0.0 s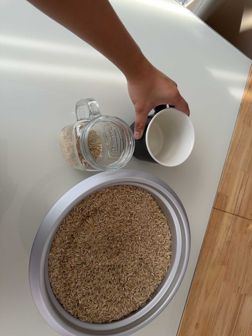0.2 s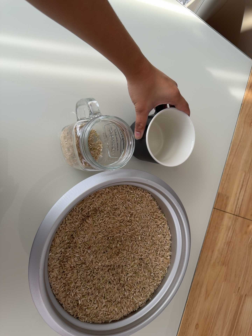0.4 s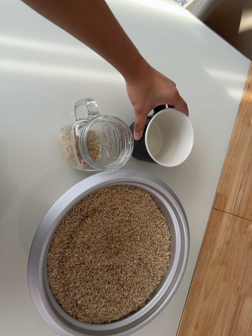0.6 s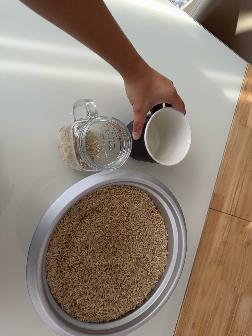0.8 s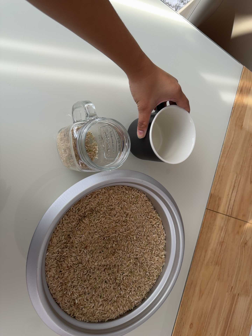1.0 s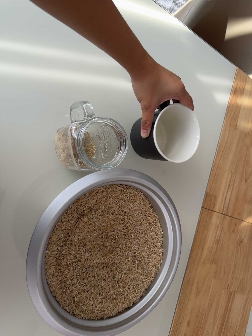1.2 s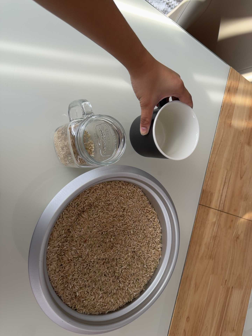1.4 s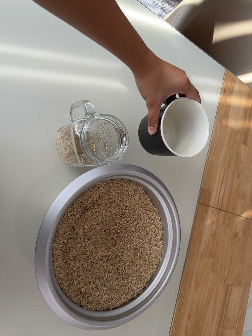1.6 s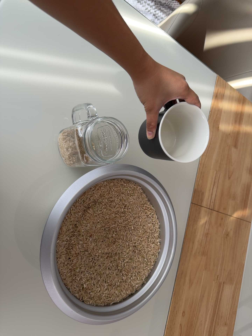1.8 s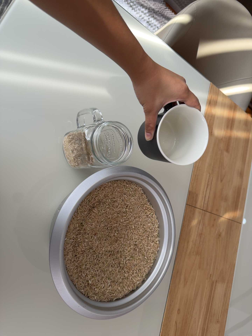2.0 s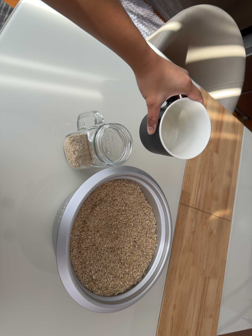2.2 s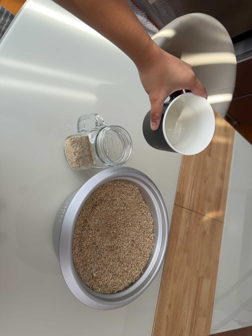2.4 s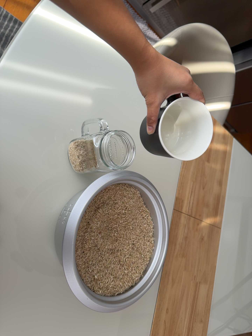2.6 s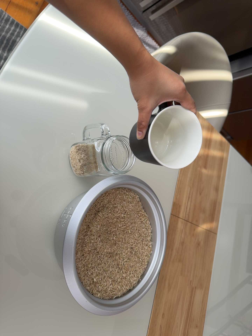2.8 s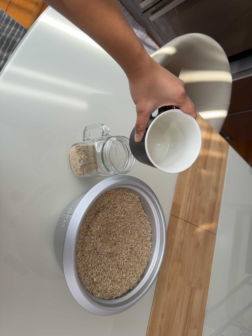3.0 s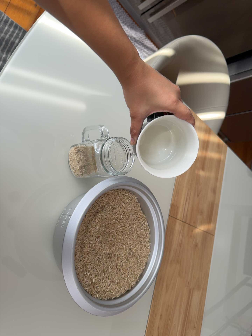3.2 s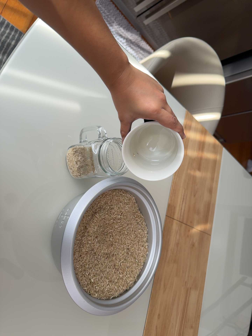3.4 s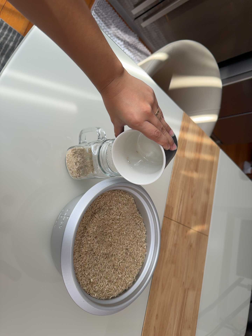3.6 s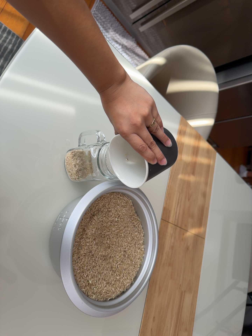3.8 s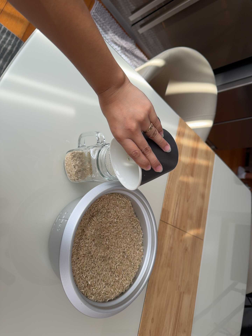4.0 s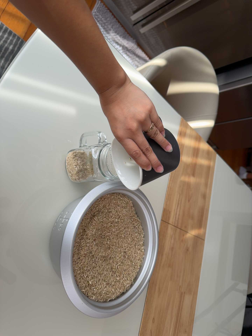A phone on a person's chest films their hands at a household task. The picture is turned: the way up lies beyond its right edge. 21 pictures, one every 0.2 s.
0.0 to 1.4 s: The camera shifts only a little, or ends up much as it began.
1.4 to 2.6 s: The camera pans to its right by about 10 degrees. It travels to its left and backward, about 12 cm.
2.6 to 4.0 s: The camera shifts only a little, or ends up much as it began.
The film runs backward here.
